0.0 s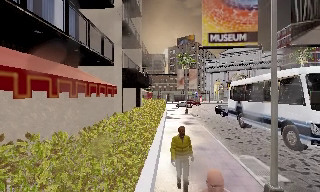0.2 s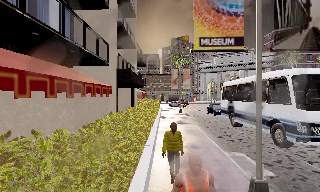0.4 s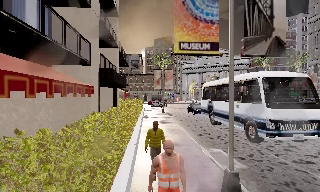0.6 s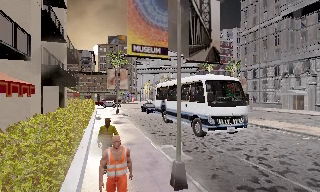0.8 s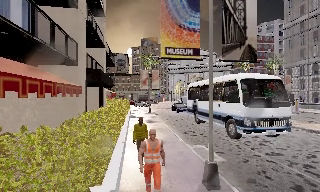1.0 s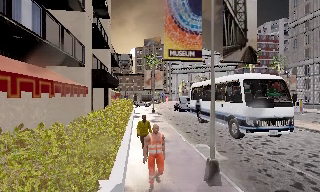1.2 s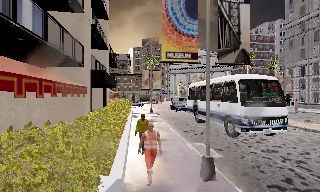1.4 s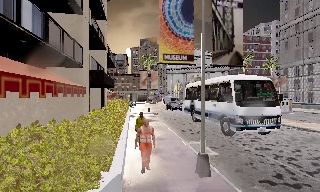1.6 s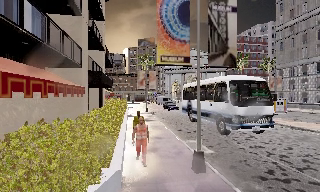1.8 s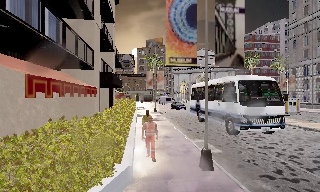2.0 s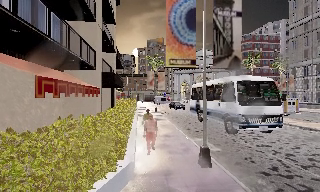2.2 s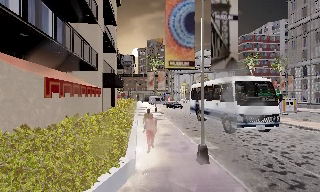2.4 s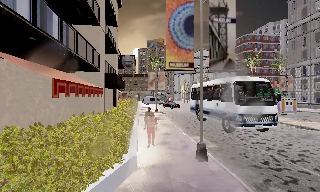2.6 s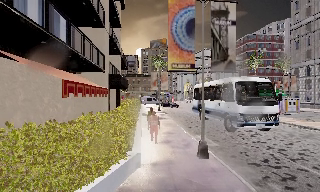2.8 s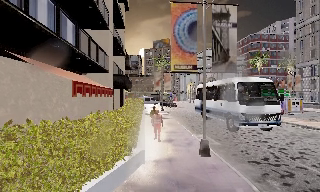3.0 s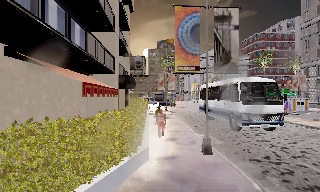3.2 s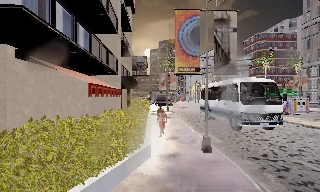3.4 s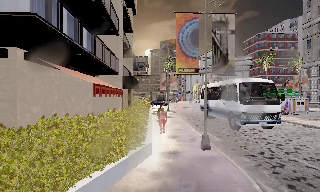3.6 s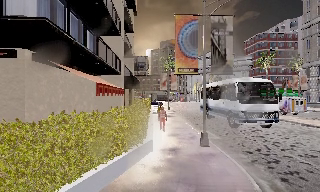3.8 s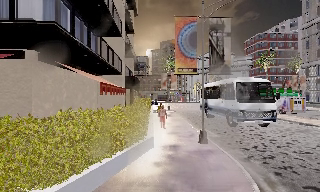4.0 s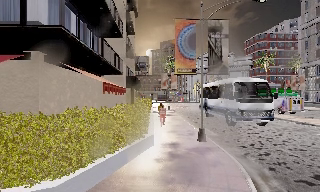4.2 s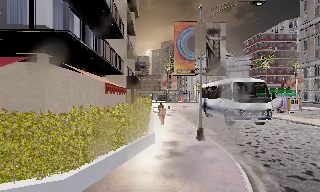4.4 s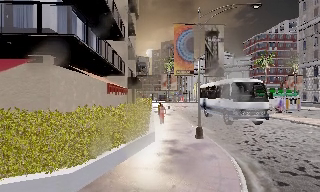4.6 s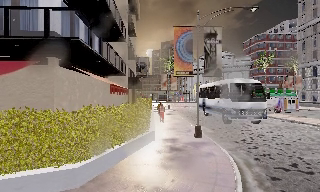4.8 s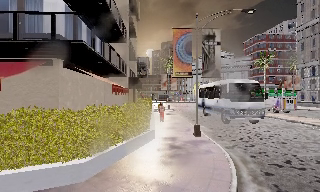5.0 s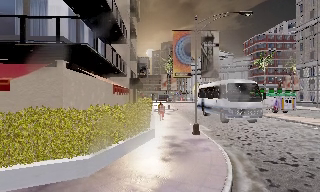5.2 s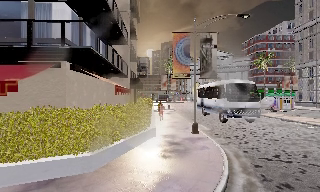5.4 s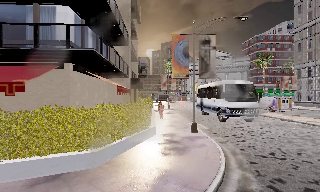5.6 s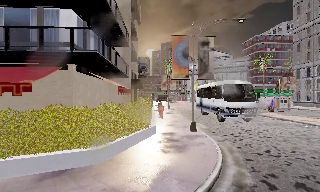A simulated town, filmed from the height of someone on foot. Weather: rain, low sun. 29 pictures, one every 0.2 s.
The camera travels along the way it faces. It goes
backward.
0.0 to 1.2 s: The camera swings to its right by about 10 degrees, and the scene slides to the left. It travels backward, about 1.5 m, so what stands in front gets smaller.
1.2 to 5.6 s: The camera travels backward, about 6 m, so what stands in front gets smaller.
The film runs backward here.
